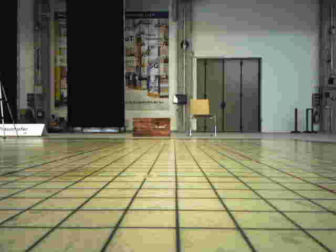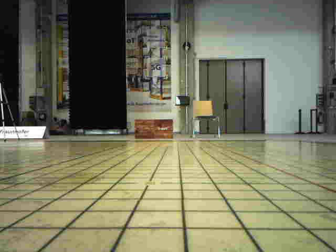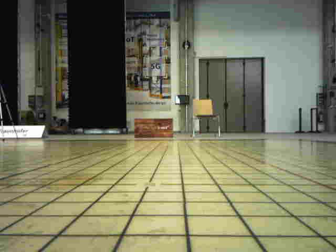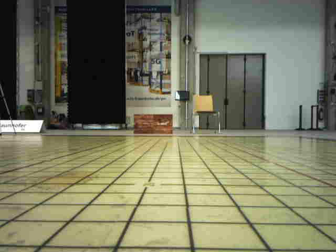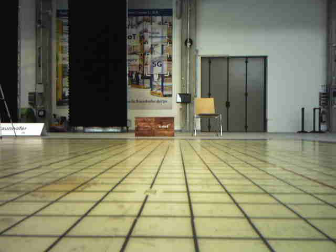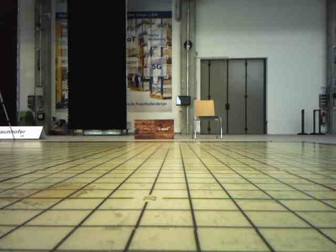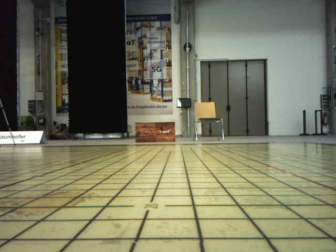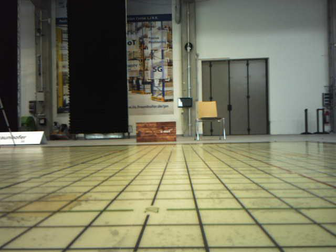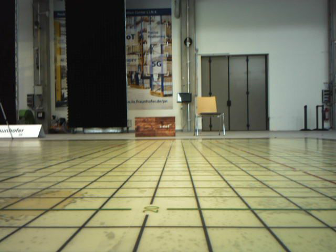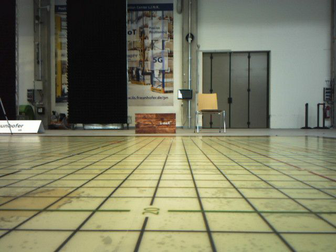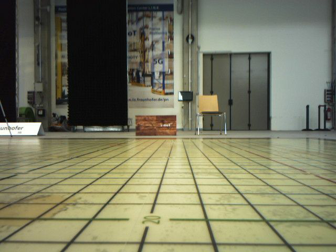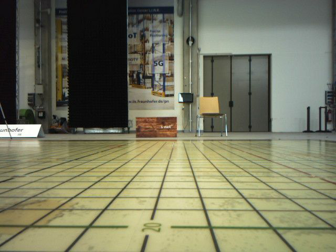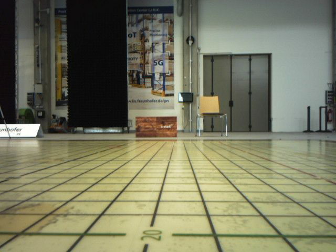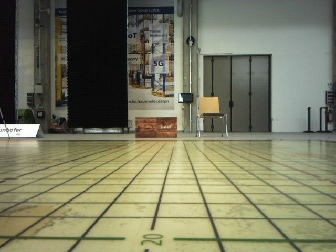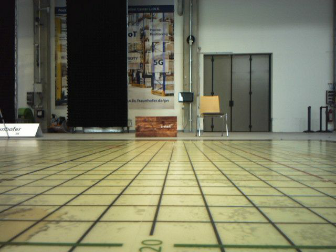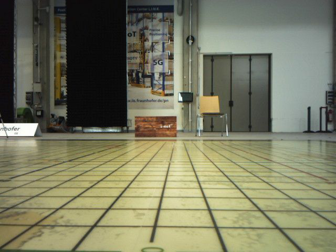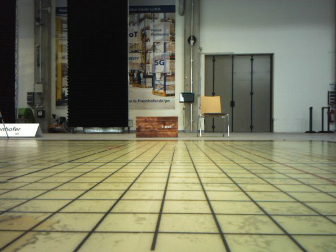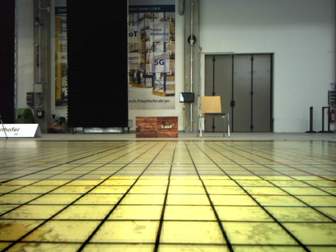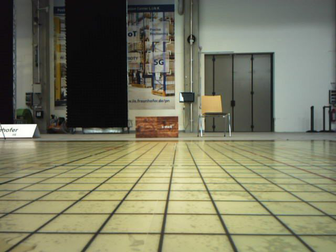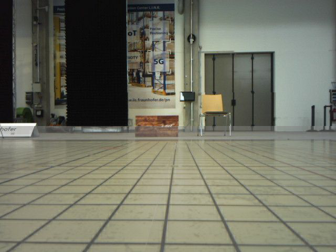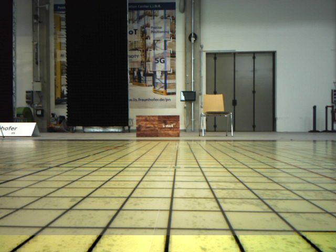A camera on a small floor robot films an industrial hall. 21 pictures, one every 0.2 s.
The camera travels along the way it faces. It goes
forward.
0.0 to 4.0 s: The camera travels forward, about 0.8 m, so what stands in front looms larger.
The film runs forward here.
